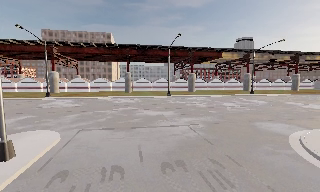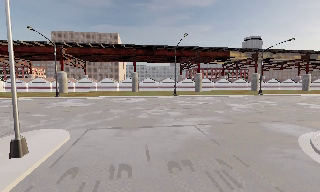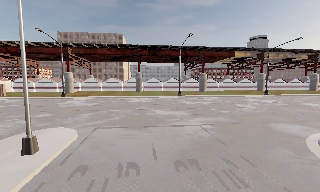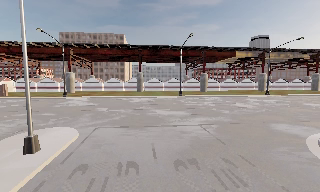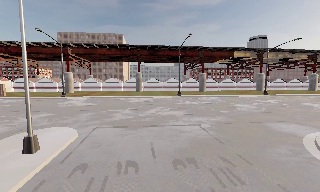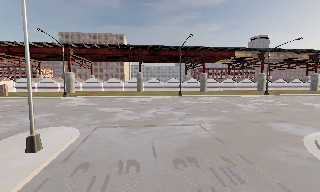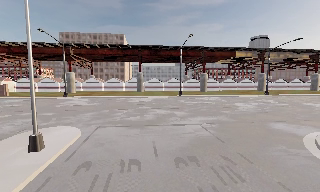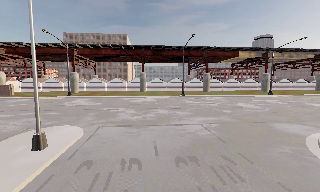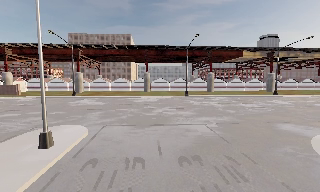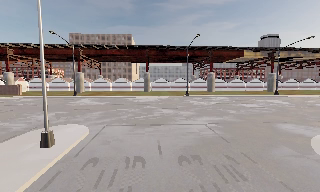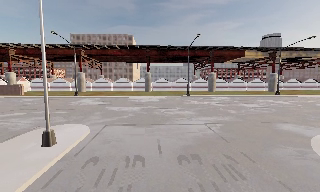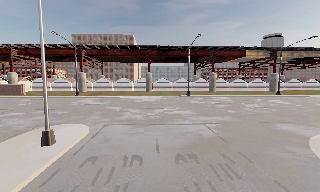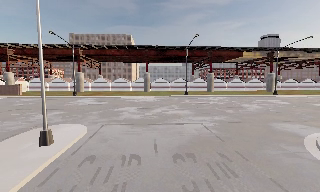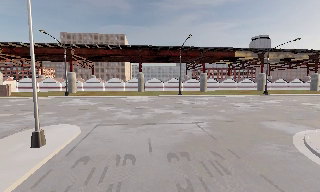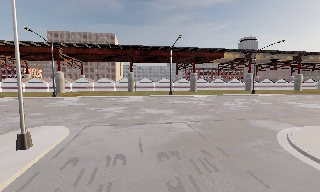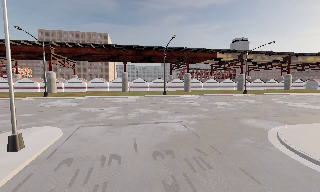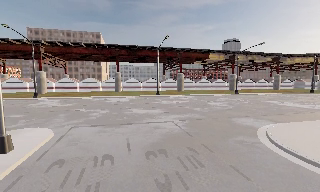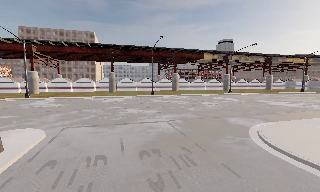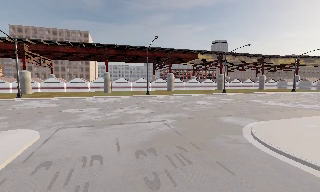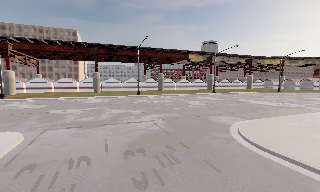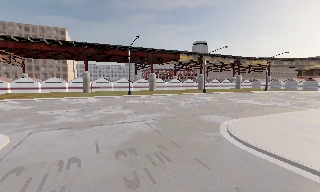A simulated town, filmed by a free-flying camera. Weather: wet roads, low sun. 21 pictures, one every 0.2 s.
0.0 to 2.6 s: The camera travels backward, about 1 m, so what stands in front gets smaller.
2.6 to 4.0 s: The camera pans to its right, which is clockwise from overhead, by about 20 degrees.
The film runs backward here.
